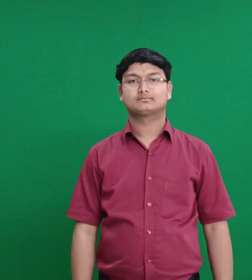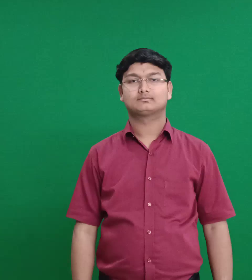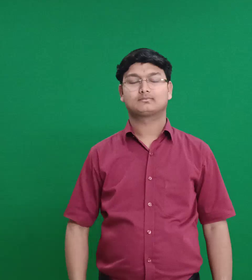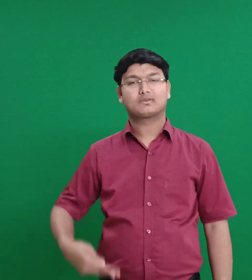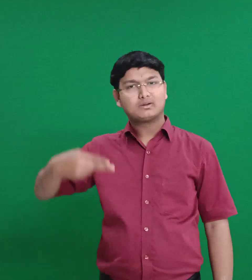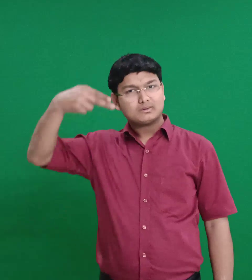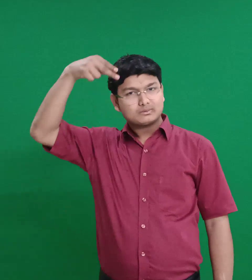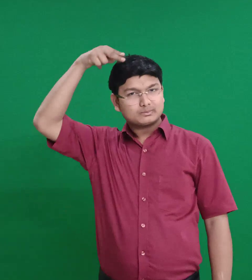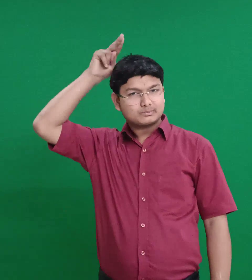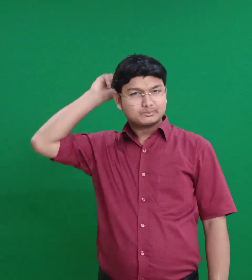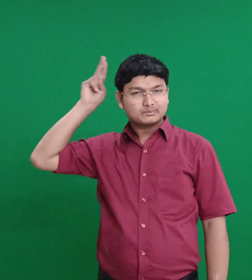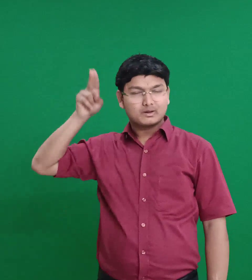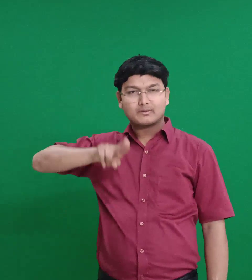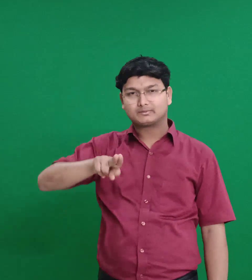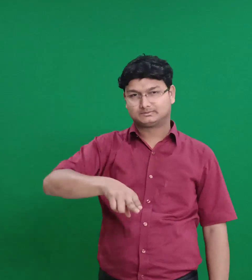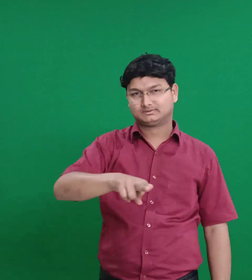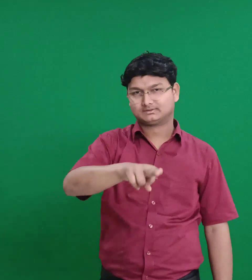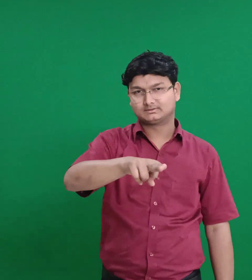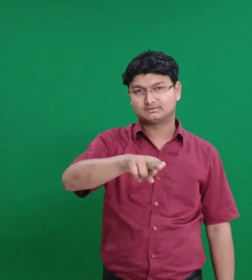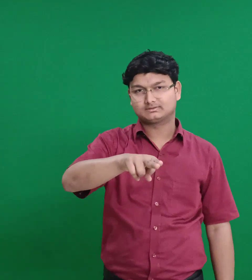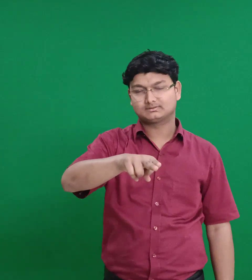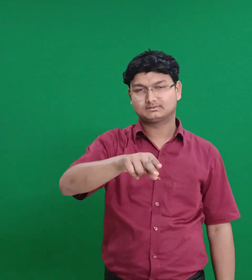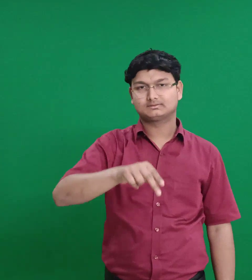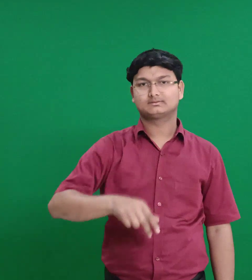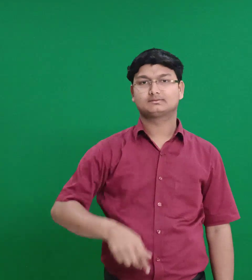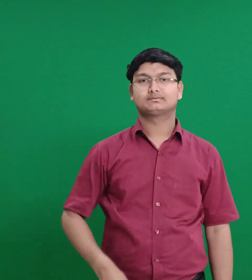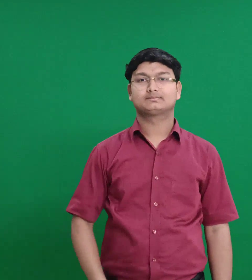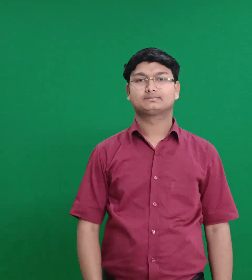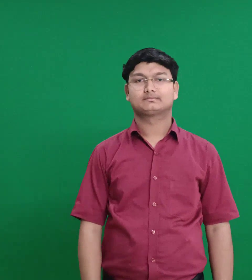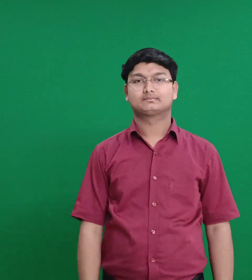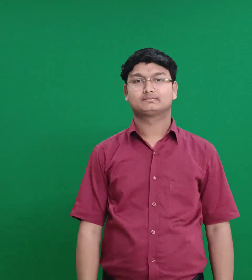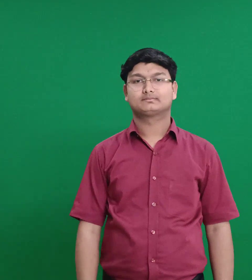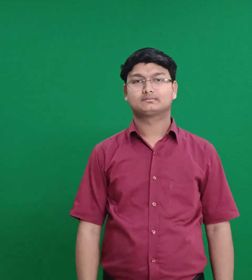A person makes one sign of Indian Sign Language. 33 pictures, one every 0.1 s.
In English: geckos
